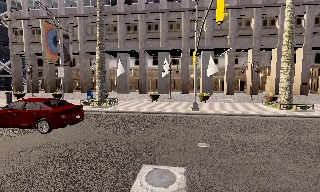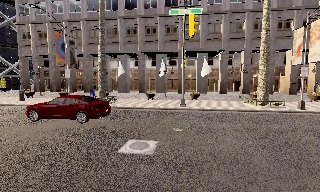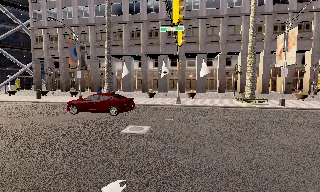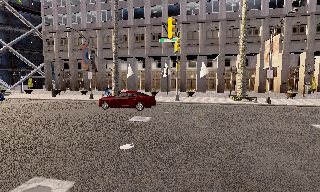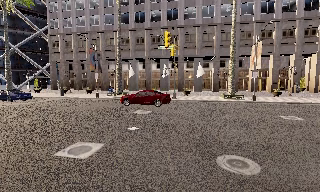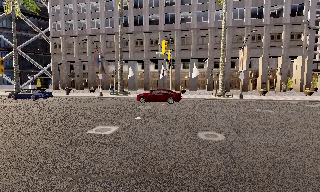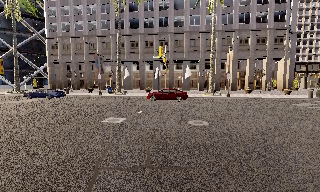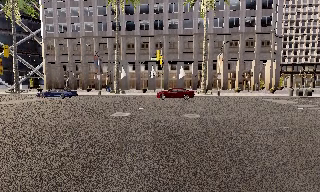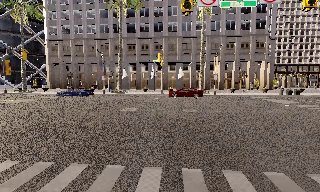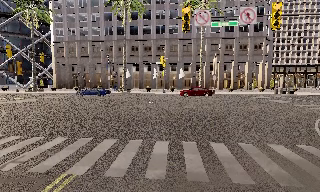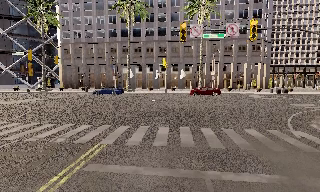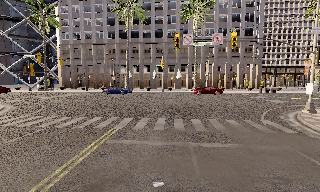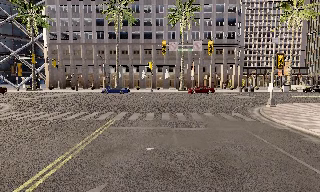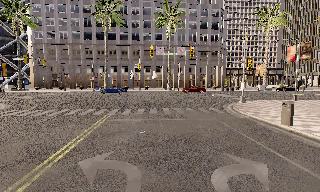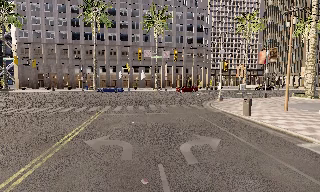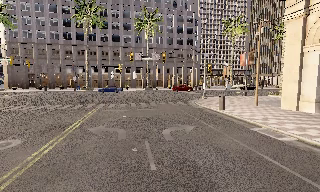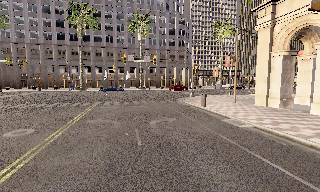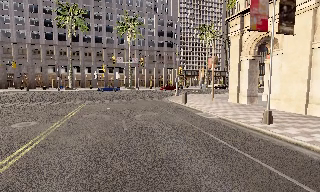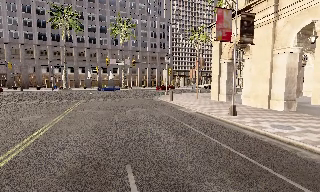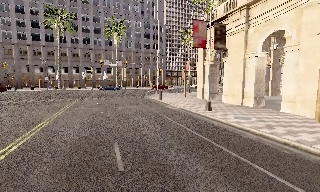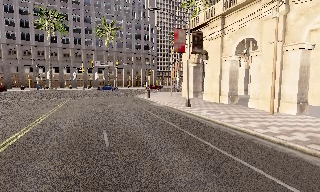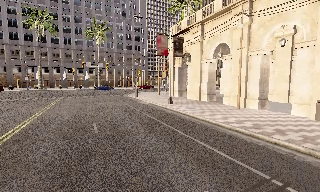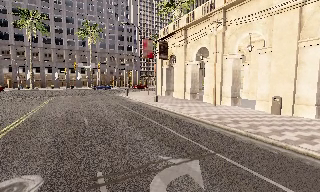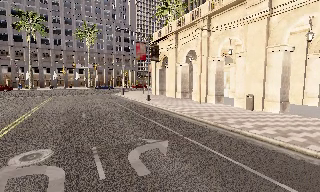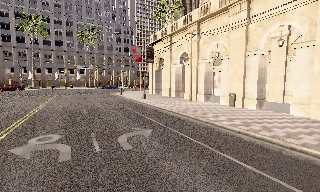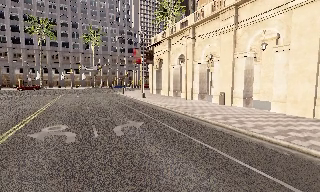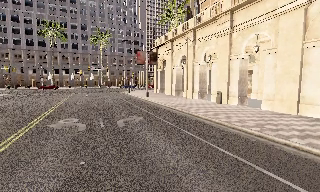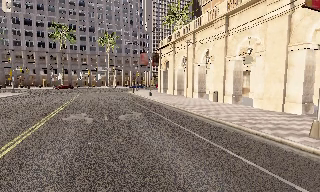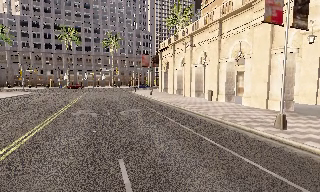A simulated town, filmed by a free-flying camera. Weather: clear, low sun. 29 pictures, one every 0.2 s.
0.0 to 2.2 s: The camera travels backward, about 25 m, so what stands in front gets smaller.
2.2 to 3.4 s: The scene slides to the left, as the camera pans about 20 degrees to its right. It travels backward, about 11 m, so what stands in front gets smaller.
3.4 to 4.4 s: The scene slides to the left, as the camera pans about 10 degrees to its right. It travels backward and to its right, about 9 m, so what stands in front gets smaller.
4.4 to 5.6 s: The camera travels backward and to its right, about 10 m, so what stands in front gets smaller.
The film runs backward here.
